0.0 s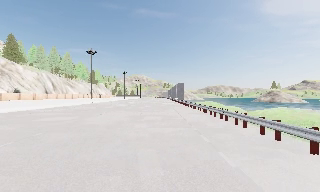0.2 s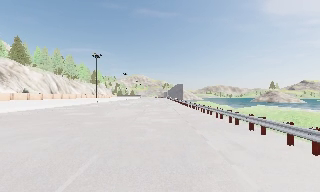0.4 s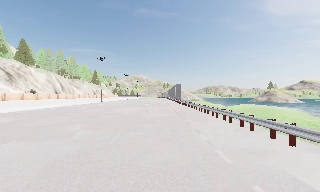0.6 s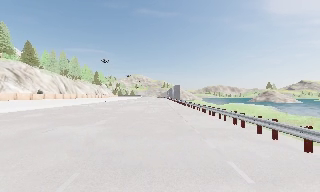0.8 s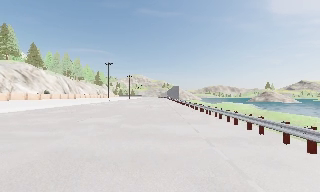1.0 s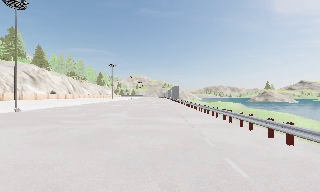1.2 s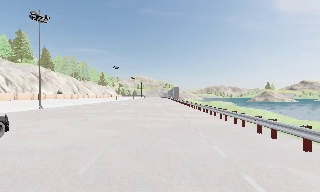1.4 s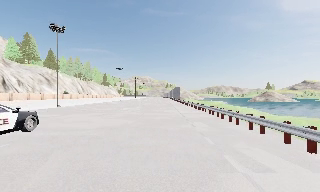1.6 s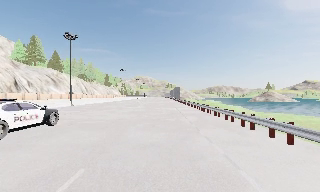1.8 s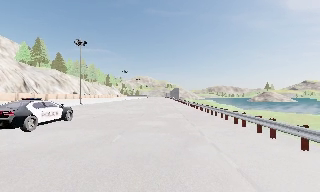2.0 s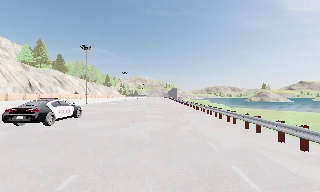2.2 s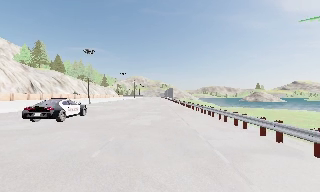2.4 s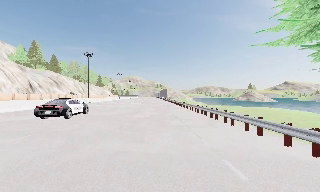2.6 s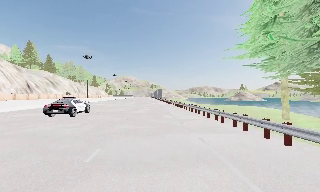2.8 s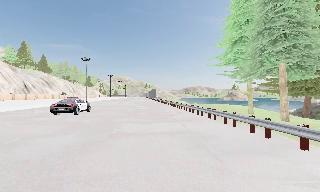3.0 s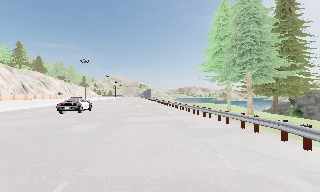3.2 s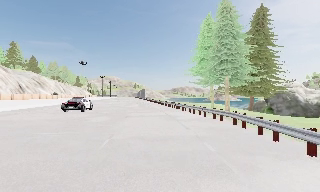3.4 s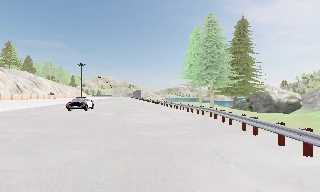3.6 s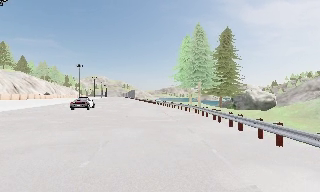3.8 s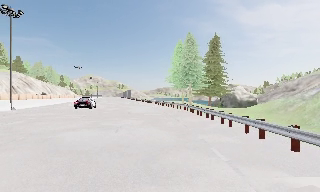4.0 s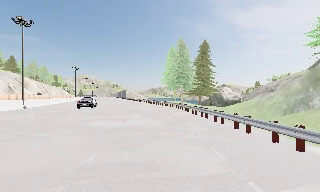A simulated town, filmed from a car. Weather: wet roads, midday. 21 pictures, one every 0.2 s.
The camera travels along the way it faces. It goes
backward.
0.0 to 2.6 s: The camera travels backward, about 40 m, so what stands in front gets smaller.
2.6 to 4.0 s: The camera pans to its right, which is clockwise from overhead, by about 15 degrees. It travels backward, about 20 m, so what stands in front gets smaller.
The film runs backward here.
